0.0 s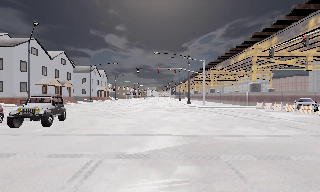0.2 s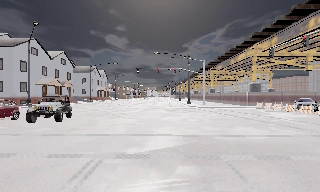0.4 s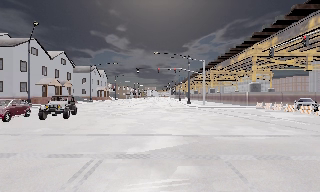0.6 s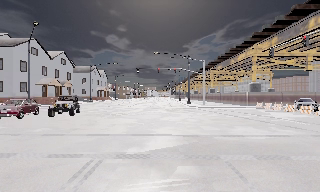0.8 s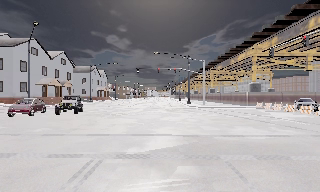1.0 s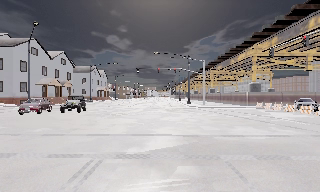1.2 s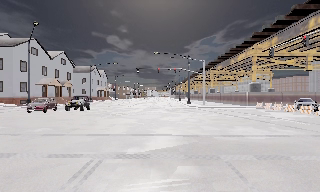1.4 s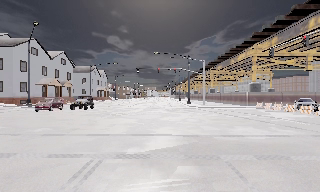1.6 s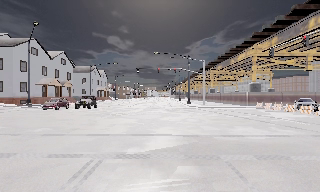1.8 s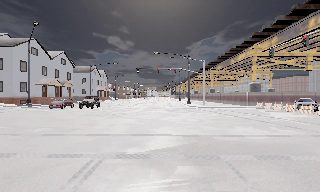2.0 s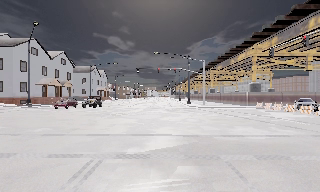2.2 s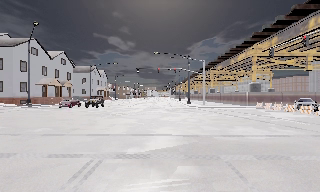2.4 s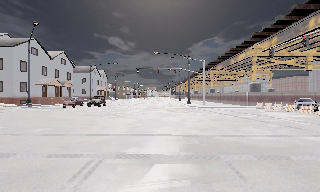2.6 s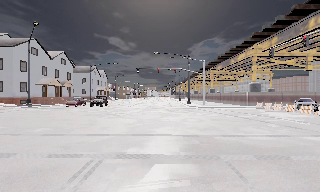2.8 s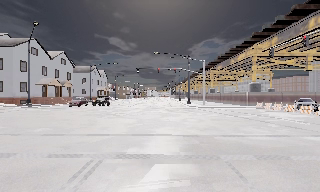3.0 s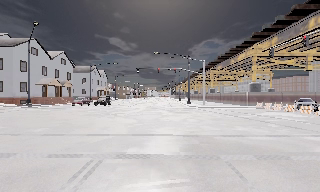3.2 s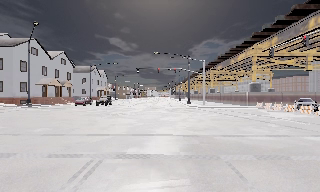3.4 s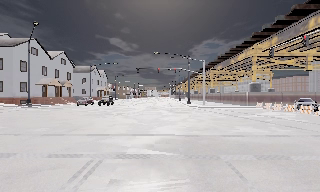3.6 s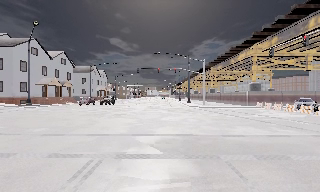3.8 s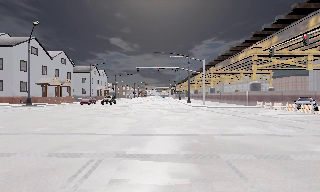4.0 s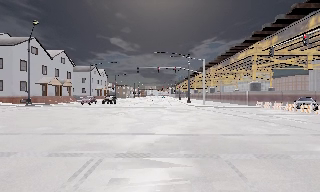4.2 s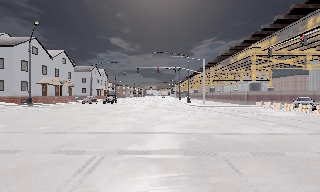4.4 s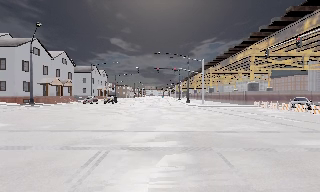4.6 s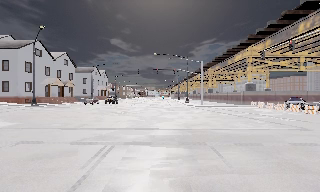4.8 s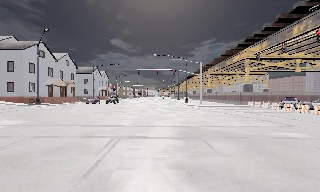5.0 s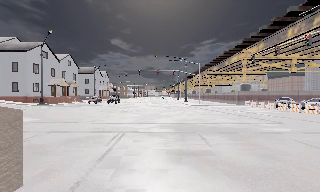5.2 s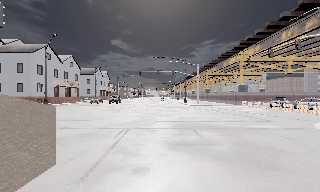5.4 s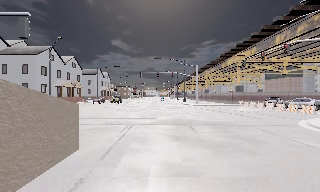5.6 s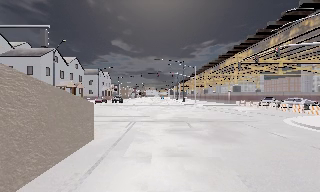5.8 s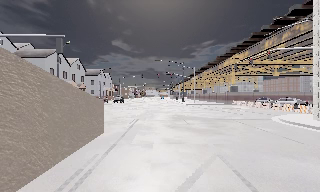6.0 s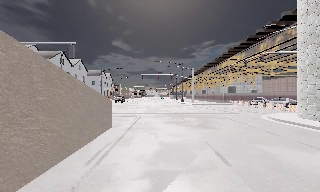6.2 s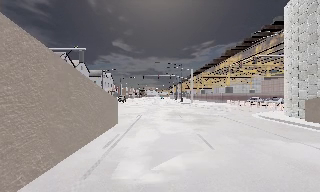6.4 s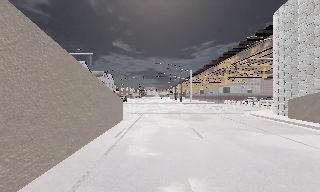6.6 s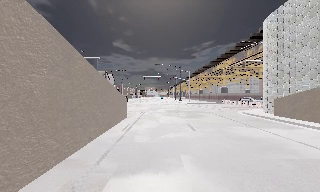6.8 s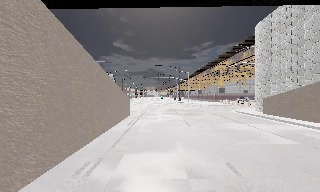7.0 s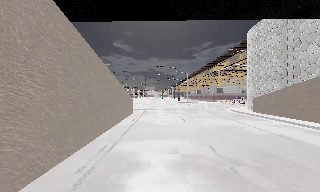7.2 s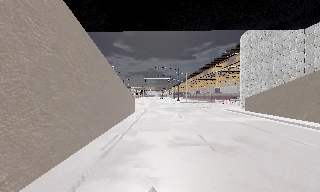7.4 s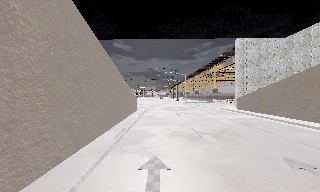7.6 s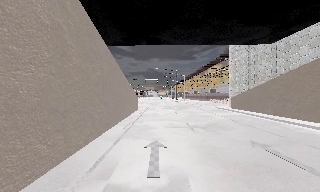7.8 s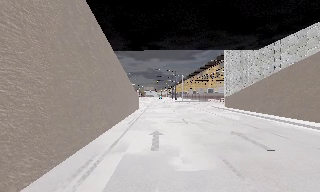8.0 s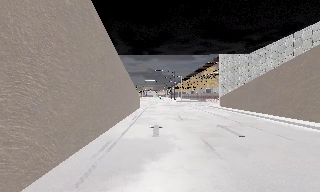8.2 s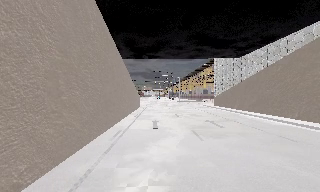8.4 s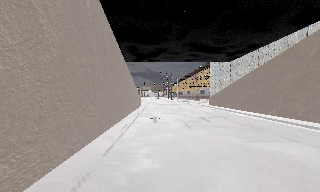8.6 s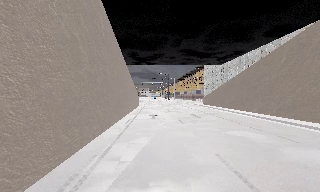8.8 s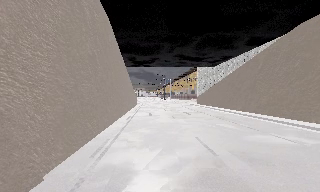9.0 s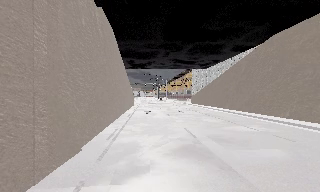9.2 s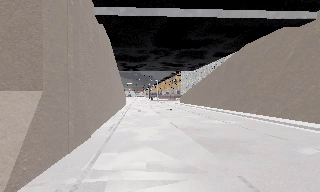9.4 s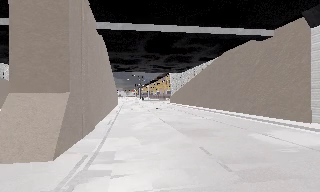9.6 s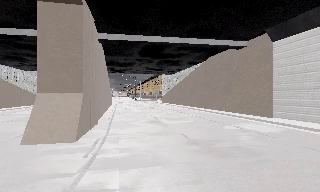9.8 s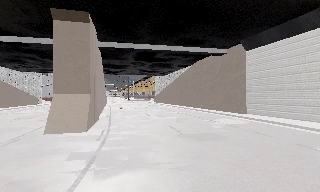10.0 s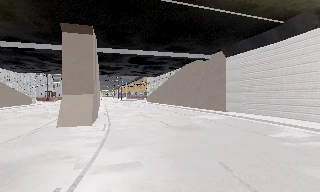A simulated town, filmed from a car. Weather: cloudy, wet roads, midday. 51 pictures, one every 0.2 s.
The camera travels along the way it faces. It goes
backward.
0.0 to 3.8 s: The camera keeps its place and its aim.
3.8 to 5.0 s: The camera travels backward, about 3 m, so what stands in front gets smaller. It gains speed.
5.0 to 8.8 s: The camera travels backward, about 30 m, so what stands in front gets smaller.
8.8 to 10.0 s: The scene slides to the left, as the camera pans about 15 degrees to its right. It travels backward, about 11 m, so what stands in front gets smaller.
The film runs backward here.
